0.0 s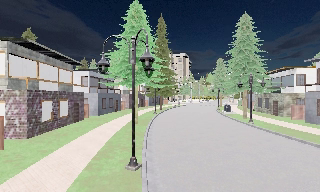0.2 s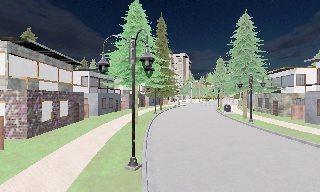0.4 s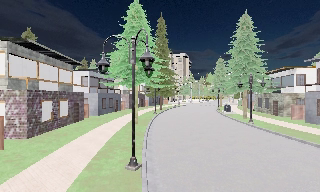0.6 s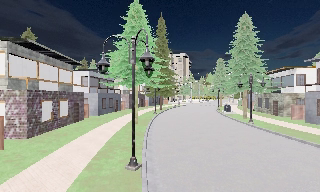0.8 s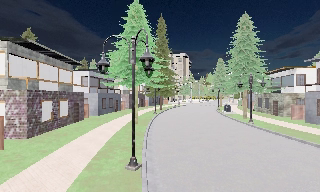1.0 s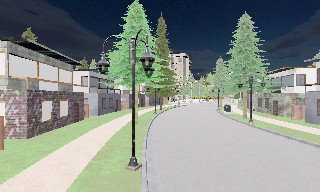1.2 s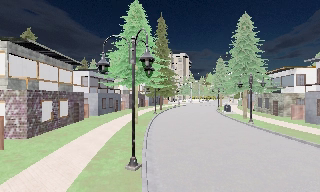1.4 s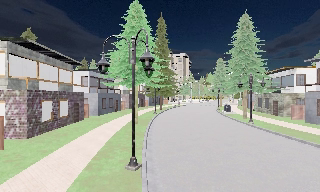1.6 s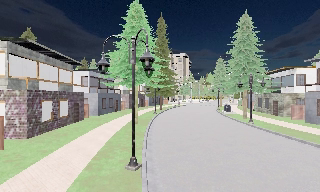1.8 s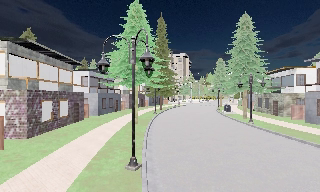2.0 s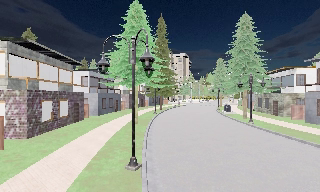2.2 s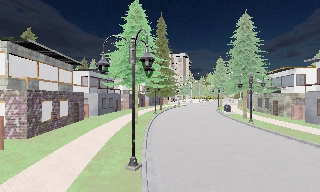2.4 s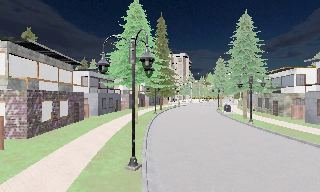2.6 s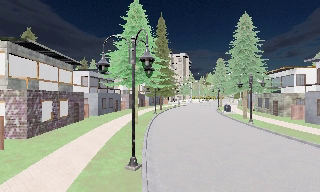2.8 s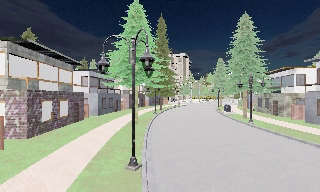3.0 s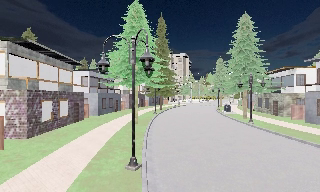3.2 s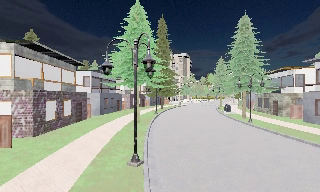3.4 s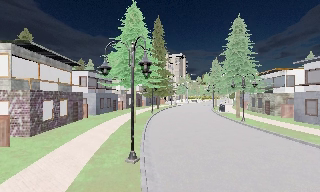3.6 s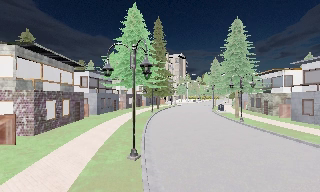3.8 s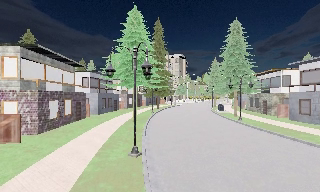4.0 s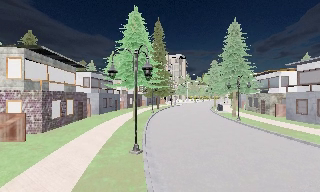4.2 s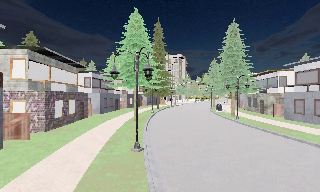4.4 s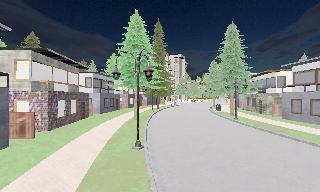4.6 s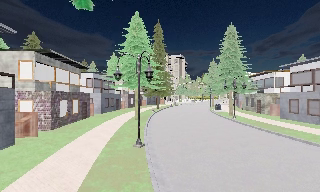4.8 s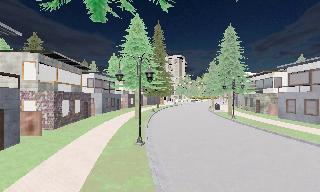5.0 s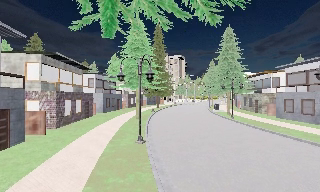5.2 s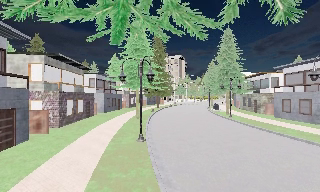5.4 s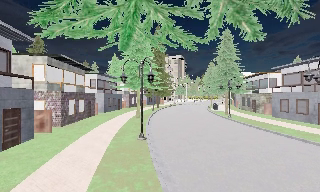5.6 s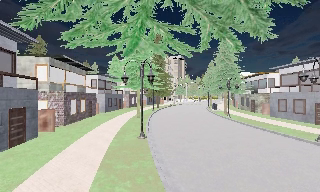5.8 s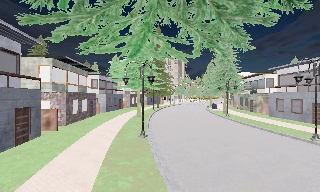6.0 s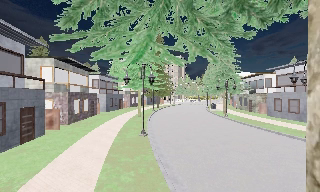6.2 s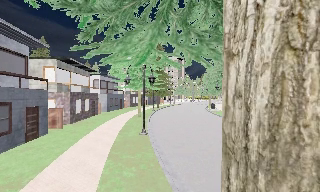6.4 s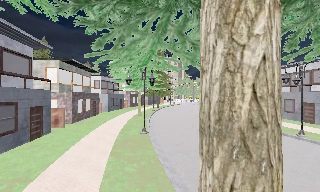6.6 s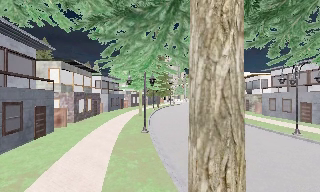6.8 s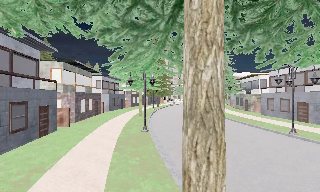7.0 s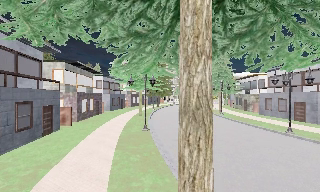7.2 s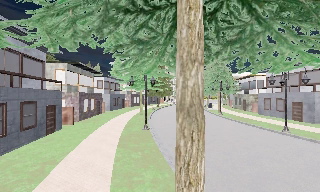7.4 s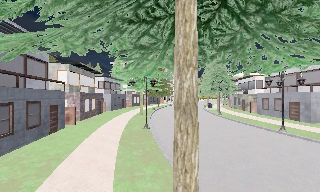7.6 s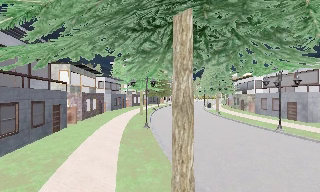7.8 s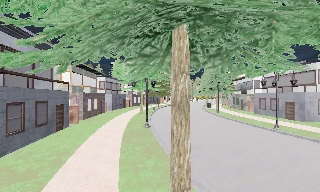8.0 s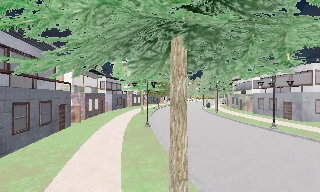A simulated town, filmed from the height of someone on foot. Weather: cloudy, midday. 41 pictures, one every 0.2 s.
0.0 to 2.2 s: The camera keeps its place and its aim.
2.2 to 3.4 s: The camera travels backward, about 0.5 m, so what stands in front gets smaller. It gains speed.
3.4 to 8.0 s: The camera travels backward, about 7 m, so what stands in front gets smaller.
The film runs backward here.
